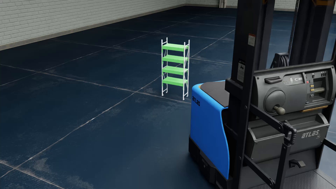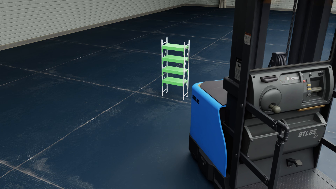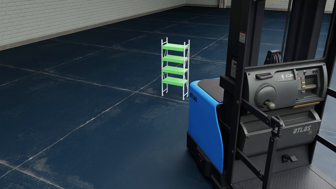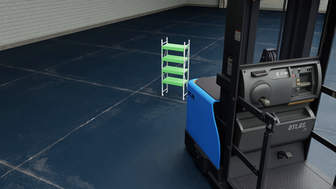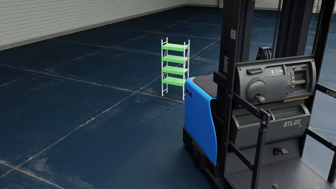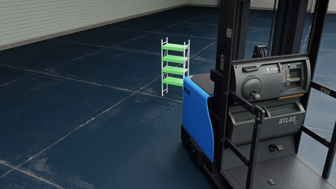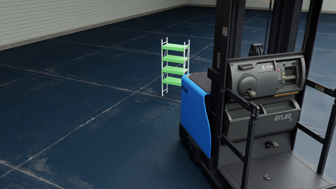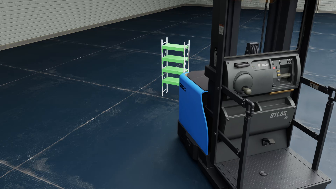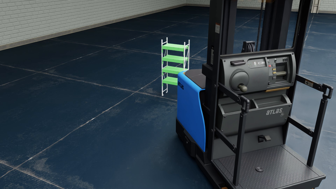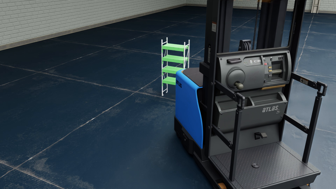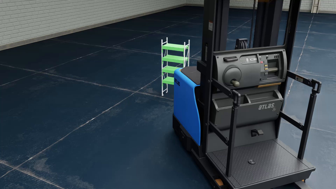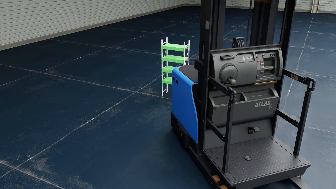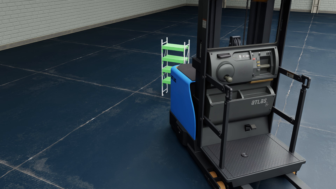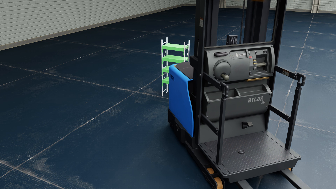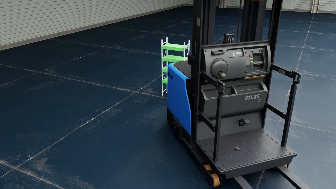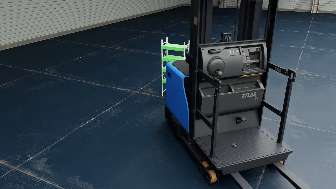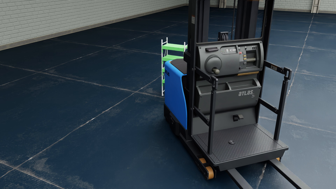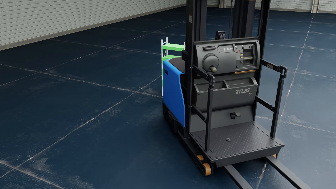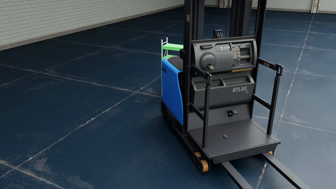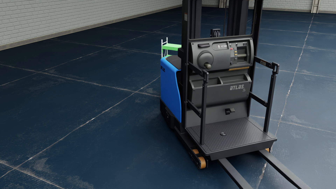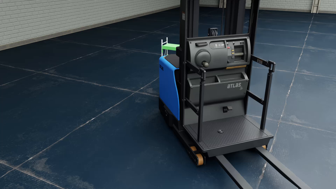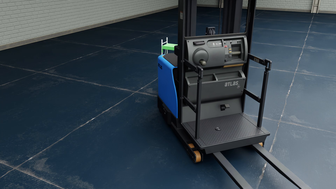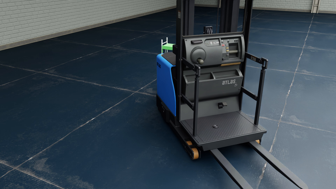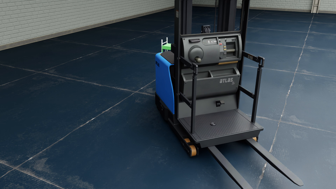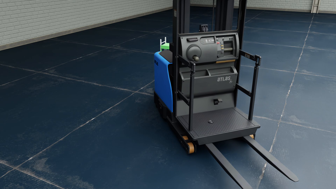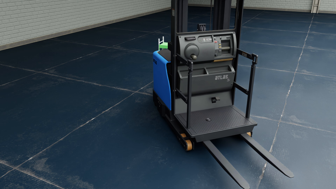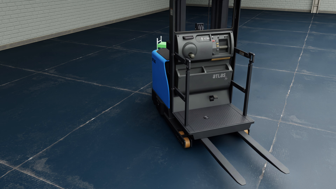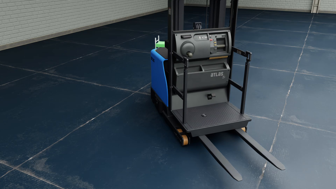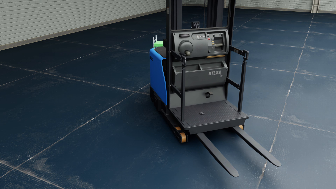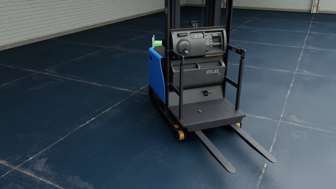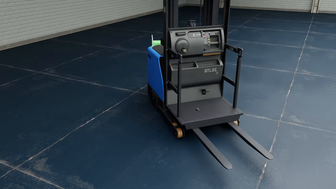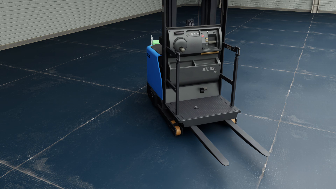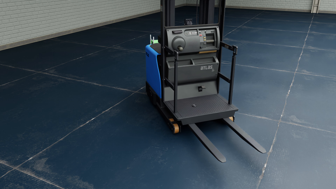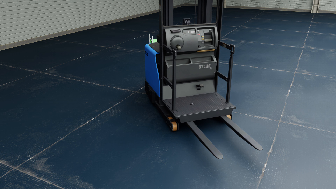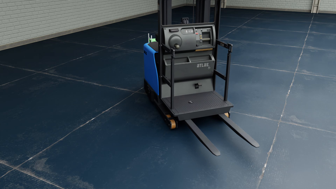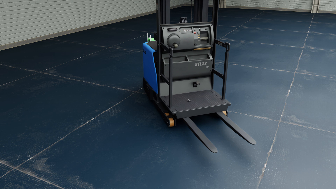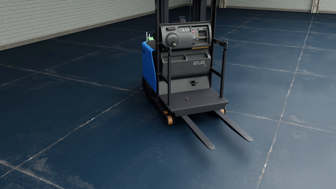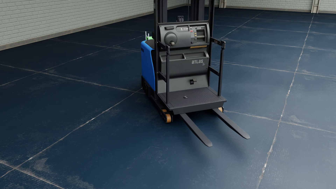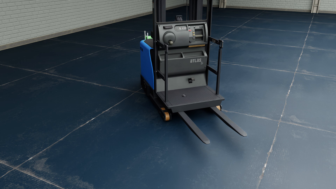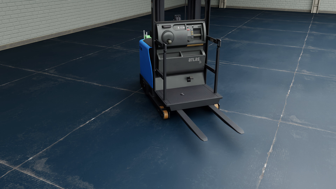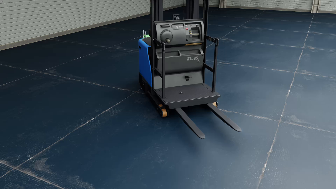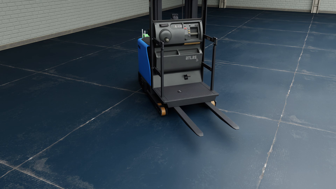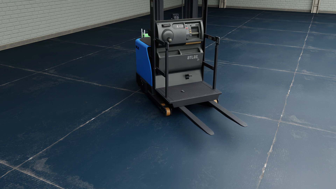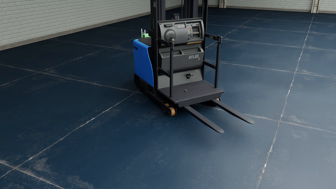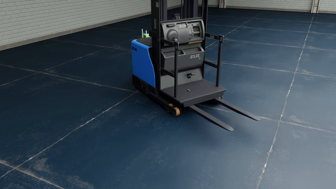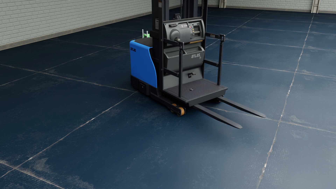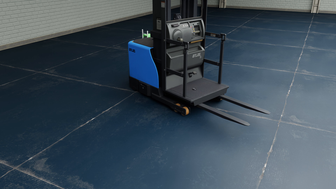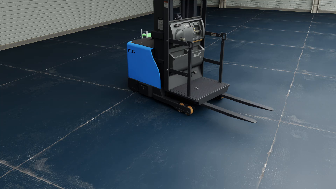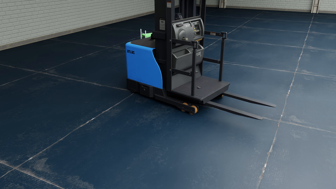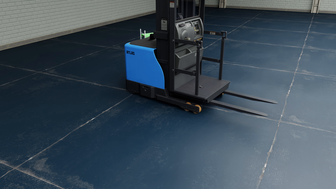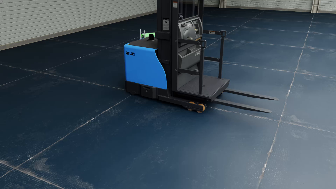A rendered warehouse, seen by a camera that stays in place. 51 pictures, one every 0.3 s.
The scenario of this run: A forklift runs into an object in its way.
